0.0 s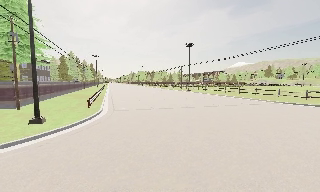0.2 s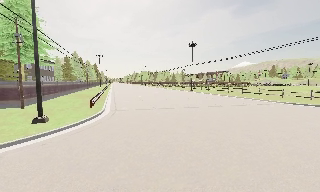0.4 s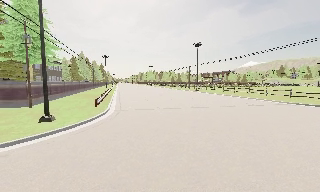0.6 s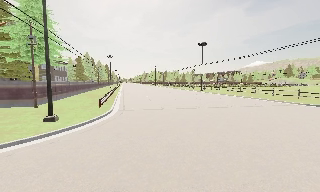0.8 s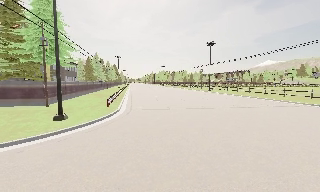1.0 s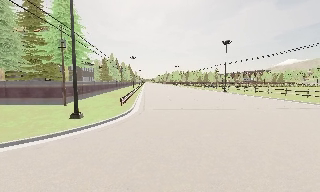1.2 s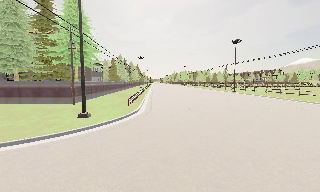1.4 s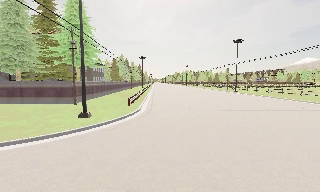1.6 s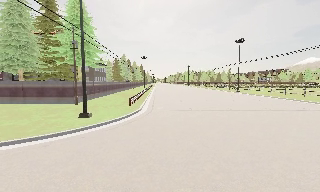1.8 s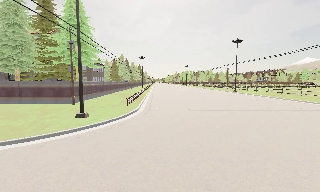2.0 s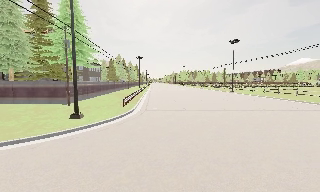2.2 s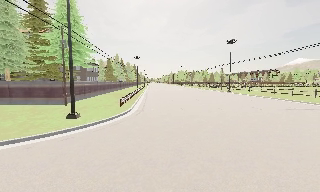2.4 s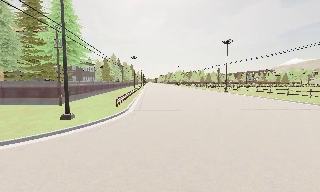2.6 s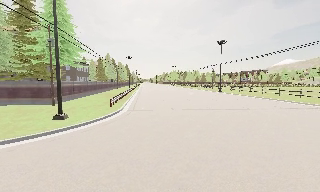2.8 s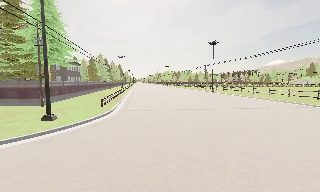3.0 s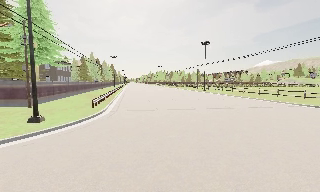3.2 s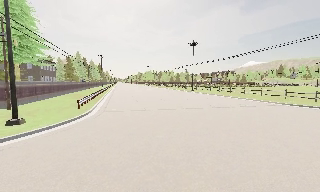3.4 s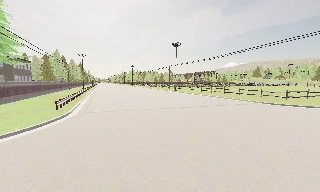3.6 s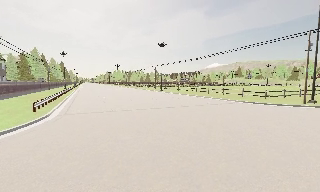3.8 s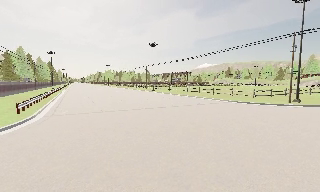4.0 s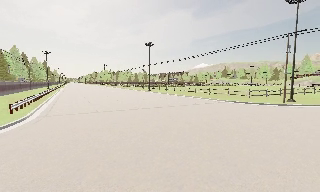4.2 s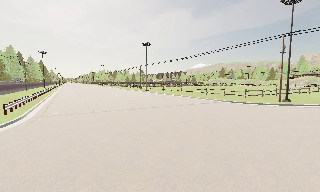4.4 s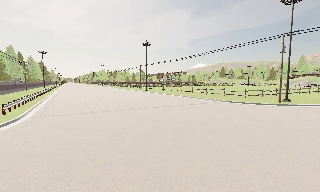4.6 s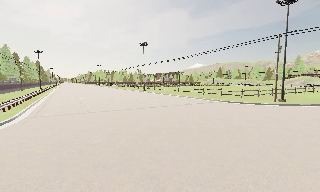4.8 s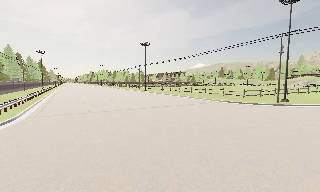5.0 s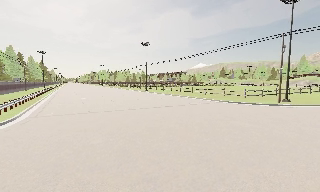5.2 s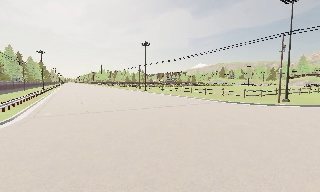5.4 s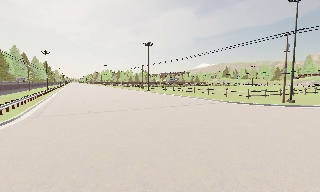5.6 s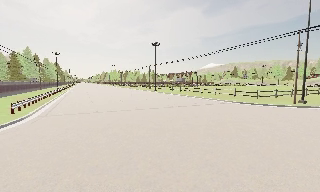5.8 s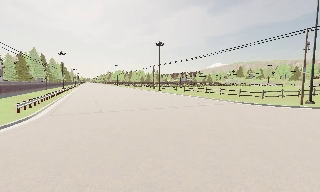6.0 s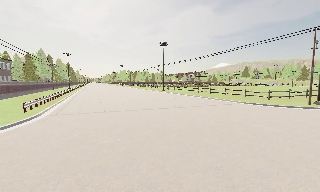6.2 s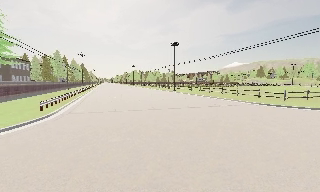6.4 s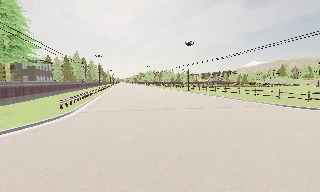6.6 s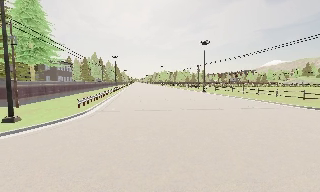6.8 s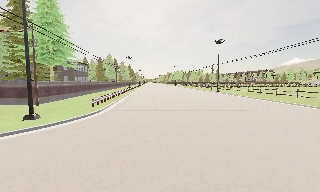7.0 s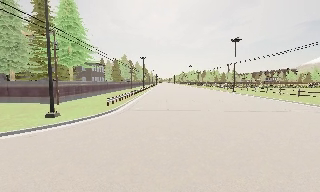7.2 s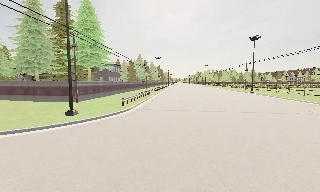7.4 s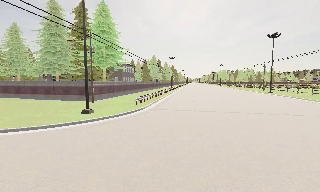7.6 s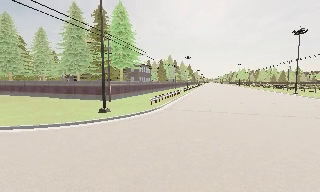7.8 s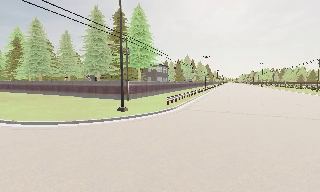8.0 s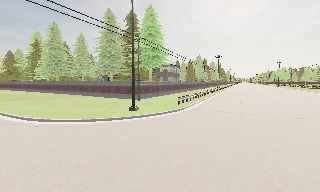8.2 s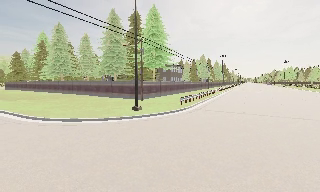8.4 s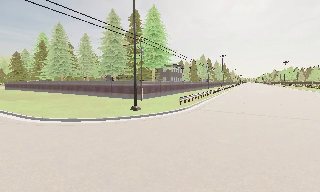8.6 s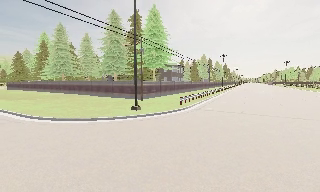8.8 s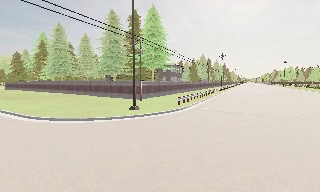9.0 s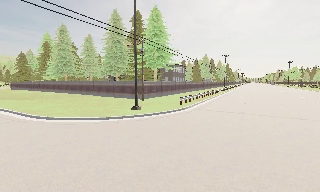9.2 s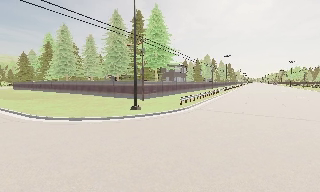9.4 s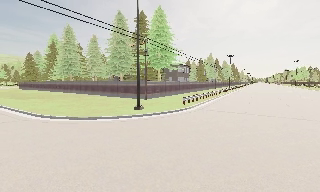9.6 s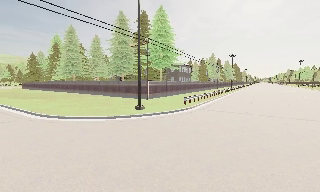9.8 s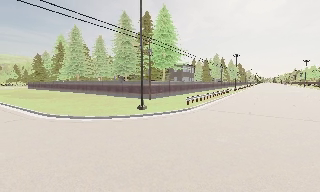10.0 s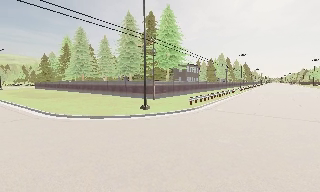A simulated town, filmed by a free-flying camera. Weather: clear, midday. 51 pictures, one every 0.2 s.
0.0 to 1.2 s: The camera pans to its left, which is counterclockwise from overhead, by about 15 degrees. It travels to its right, about 0.5 m.
1.2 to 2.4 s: The camera travels to its right, about 0.5 m, so close, fixed things drift to the left.
2.4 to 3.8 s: The camera swings to its right by about 25 degrees, and the scene slides to the left. It travels to its right, about 0.5 m, so close, fixed things drift to the left.
3.8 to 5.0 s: The camera travels to its right, about 0.5 m, so close, fixed things drift to the left.
5.0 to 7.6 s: The camera swings to its left by about 45 degrees, and the scene slides to the right. It travels to its right, about 1 m.
7.6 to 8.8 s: The scene slides to the right, as the camera pans about 10 degrees to its left.
8.8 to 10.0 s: The camera travels to its right, about 0.5 m.
The film runs forward here.
